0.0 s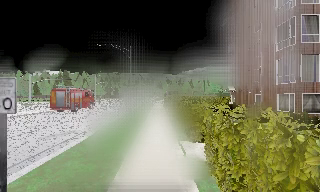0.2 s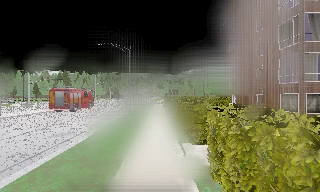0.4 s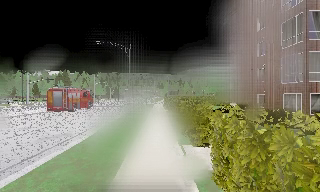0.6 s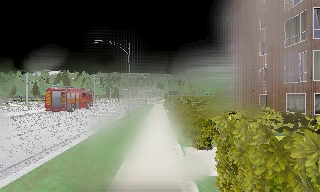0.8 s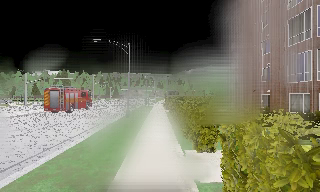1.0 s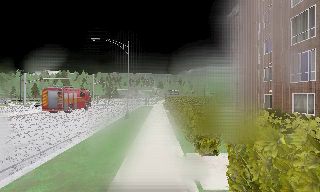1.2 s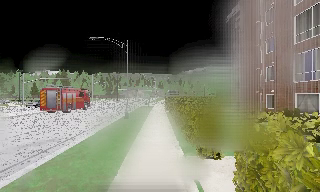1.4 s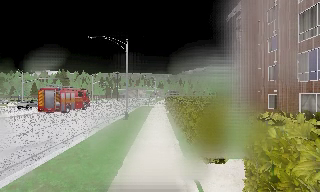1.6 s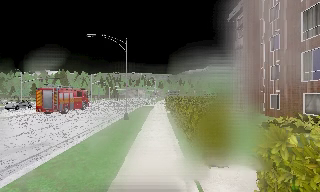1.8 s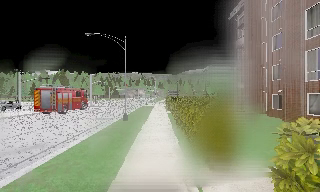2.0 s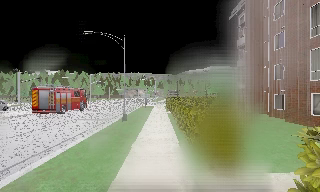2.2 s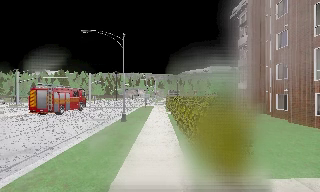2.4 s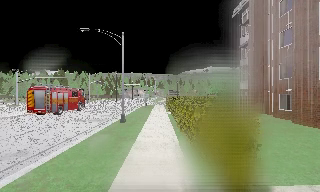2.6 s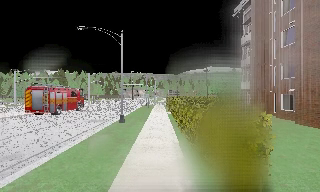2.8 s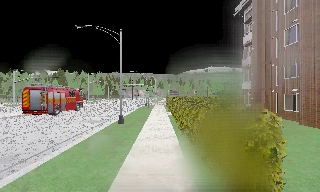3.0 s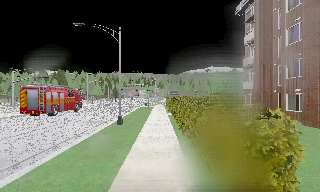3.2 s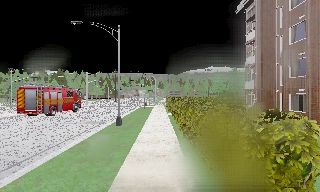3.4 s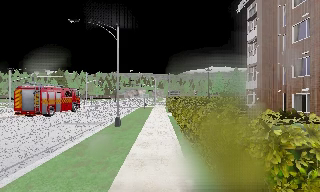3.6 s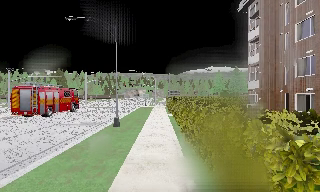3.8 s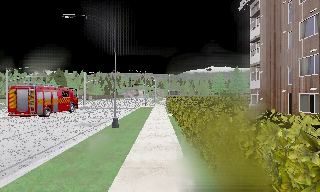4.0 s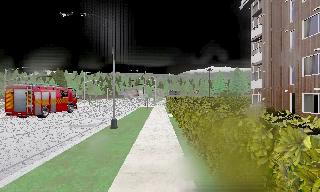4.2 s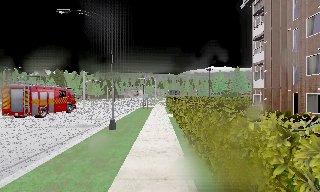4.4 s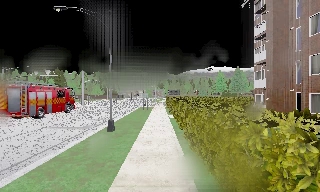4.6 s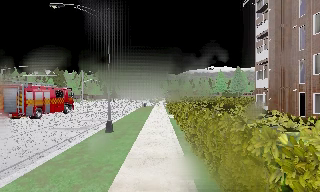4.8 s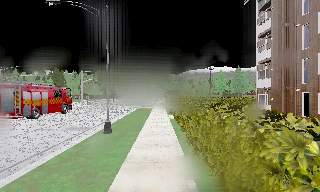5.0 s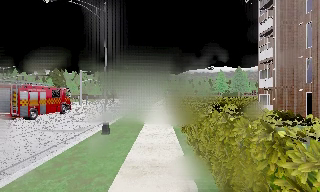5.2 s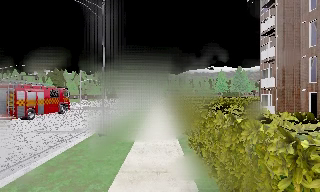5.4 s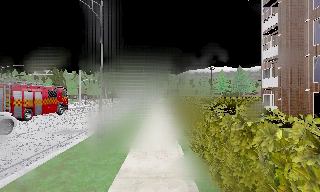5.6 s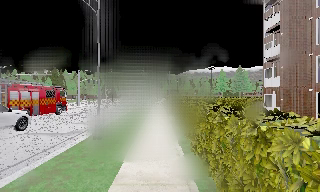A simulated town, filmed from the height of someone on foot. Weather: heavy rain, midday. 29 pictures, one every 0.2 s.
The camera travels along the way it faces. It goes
forward.
0.0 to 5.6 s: The camera travels forward, about 9 m, so what stands in front looms larger.
The film runs forward here.
